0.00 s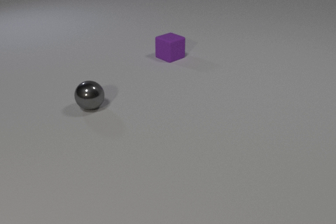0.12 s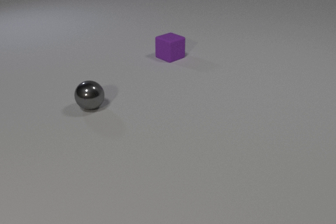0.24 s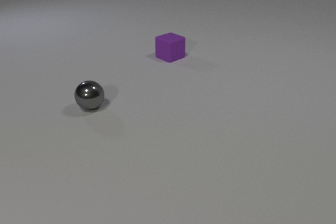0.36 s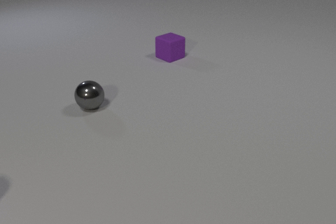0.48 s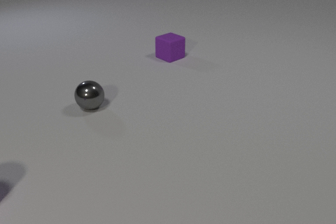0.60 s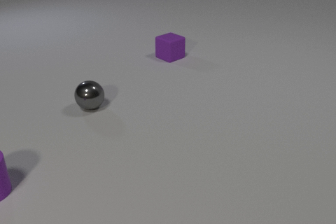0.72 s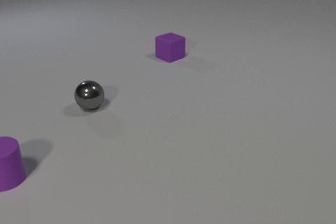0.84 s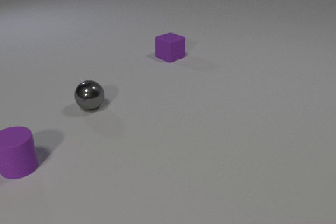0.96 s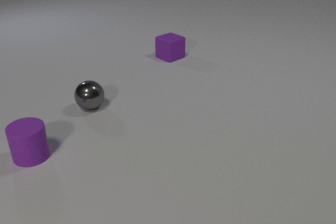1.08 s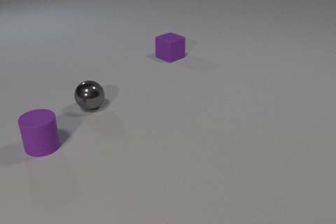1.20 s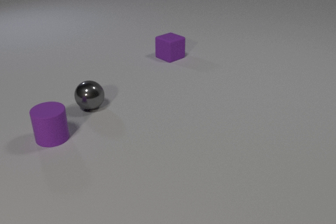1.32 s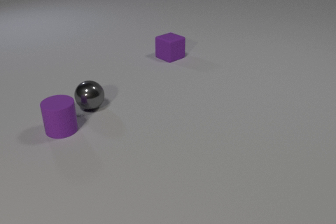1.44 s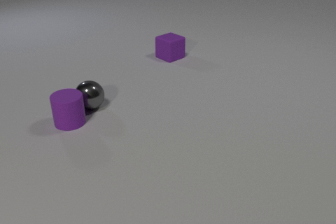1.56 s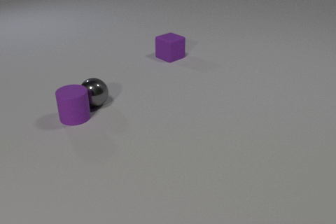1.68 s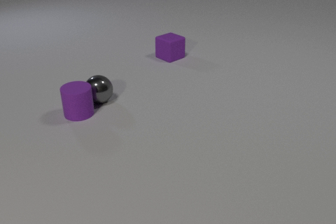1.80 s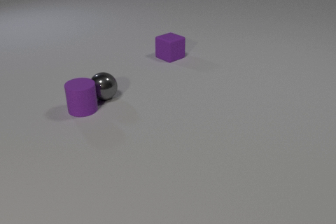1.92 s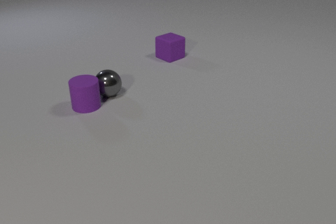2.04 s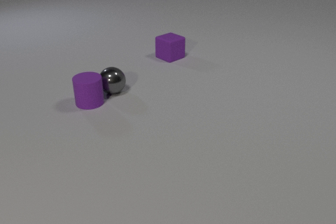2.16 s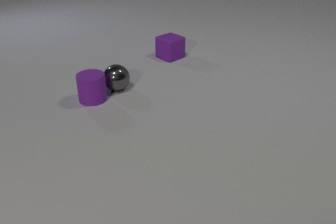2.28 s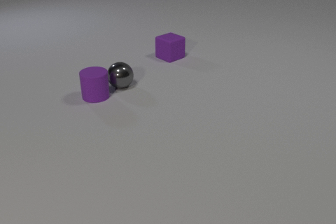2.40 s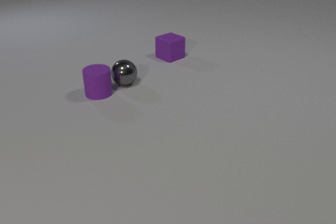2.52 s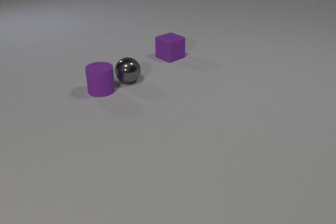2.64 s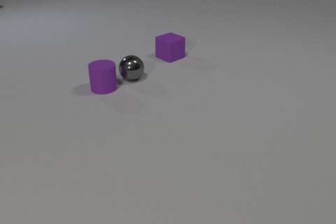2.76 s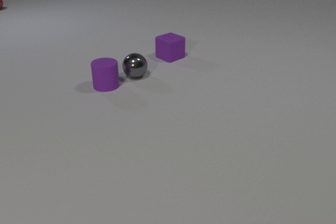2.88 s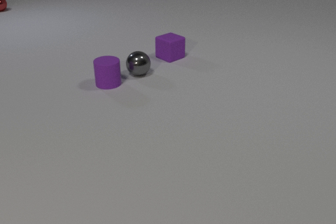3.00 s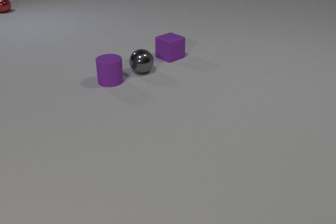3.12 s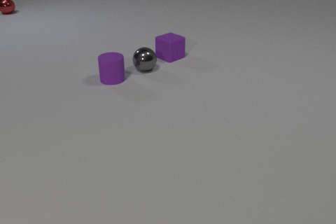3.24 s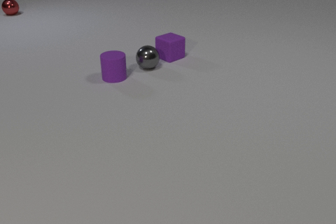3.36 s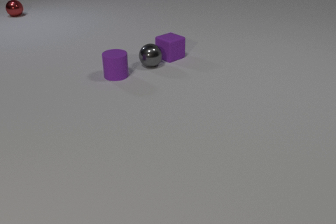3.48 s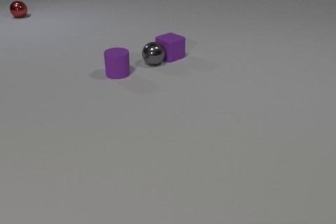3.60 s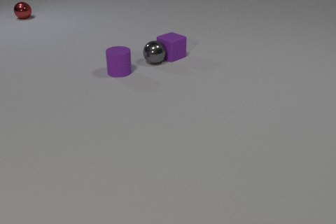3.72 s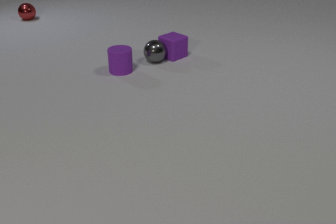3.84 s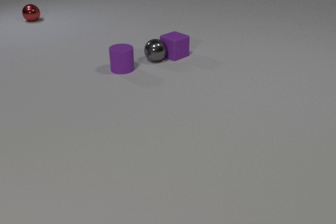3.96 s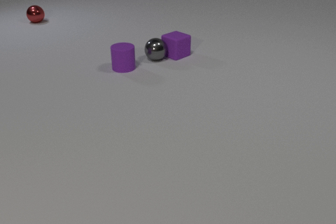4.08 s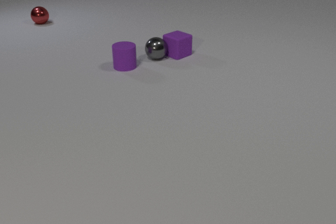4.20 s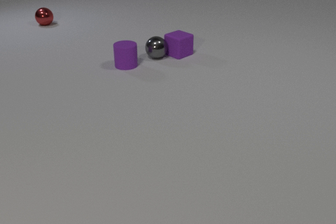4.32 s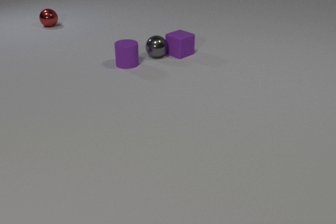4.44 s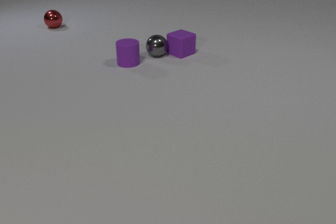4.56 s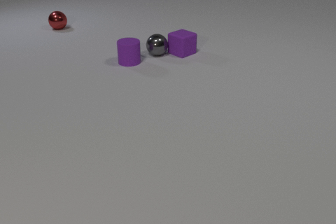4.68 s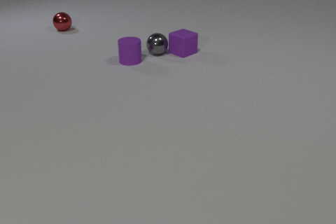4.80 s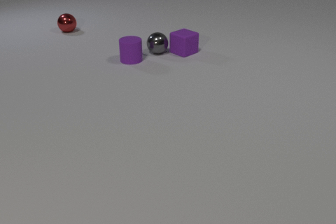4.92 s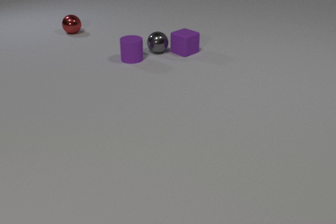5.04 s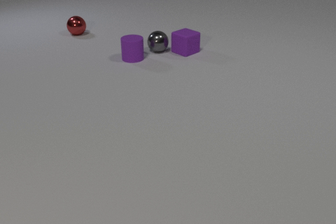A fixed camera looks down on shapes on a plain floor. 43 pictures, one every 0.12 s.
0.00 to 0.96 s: The purple rubber cylinder comes in at the left edge, slides away from the camera and to the right.
0.96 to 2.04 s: The purple rubber cylinder slides away from the camera and to the right. The gray metal sphere rolls away from the camera and to the right. The purple rubber cylinder and the gray metal sphere collide.
2.04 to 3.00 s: The purple rubber cylinder slides away from the camera and to the right. The gray metal sphere rolls away from the camera and to the right. The red metal sphere comes in at the left edge, rolls toward the camera and to the right.
3.00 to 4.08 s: The purple rubber cylinder slides away from the camera and to the right. The gray metal sphere rolls away from the camera and to the right. The red metal sphere rolls toward the camera and to the right. The purple rubber cube slides to the right and away from the camera. The gray metal sphere and the purple rubber cube collide.
4.08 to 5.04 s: The purple rubber cylinder slides away from the camera. The gray metal sphere rolls away from the camera. The red metal sphere rolls toward the camera and to the right. The purple rubber cube slides away from the camera and to the right.
What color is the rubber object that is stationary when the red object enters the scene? purple.
Are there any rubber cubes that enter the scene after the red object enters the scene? no.
How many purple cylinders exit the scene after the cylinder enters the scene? 0.
